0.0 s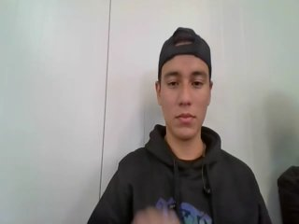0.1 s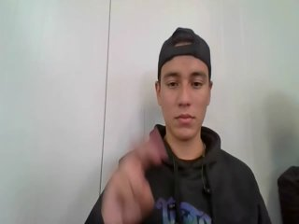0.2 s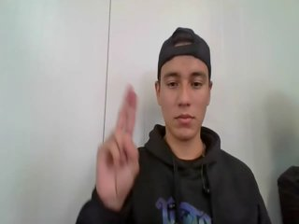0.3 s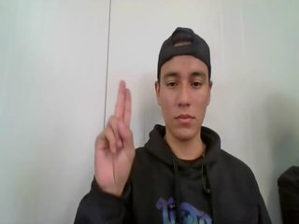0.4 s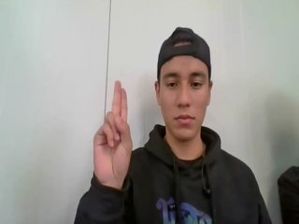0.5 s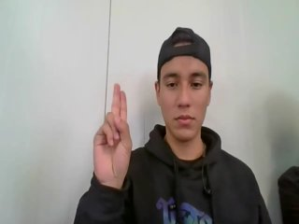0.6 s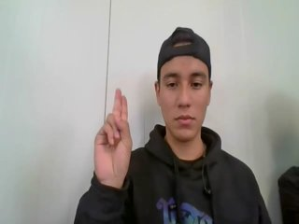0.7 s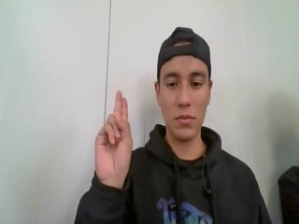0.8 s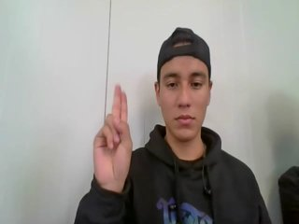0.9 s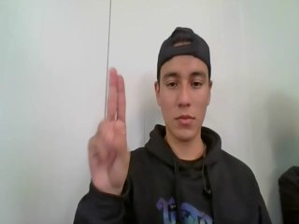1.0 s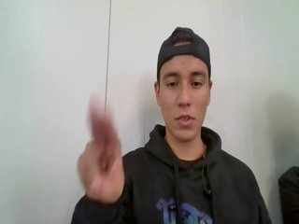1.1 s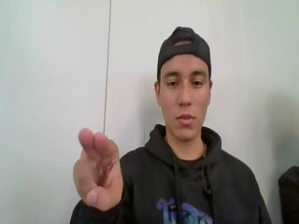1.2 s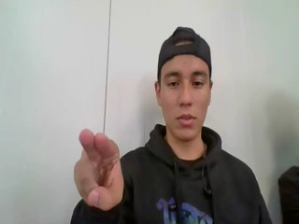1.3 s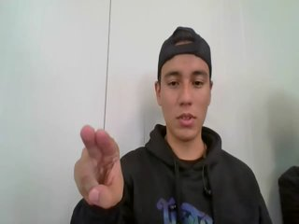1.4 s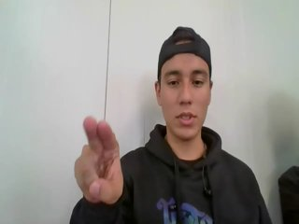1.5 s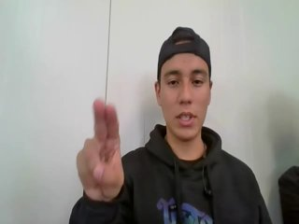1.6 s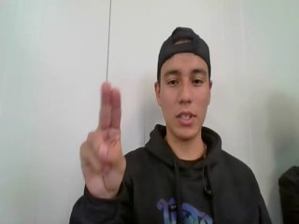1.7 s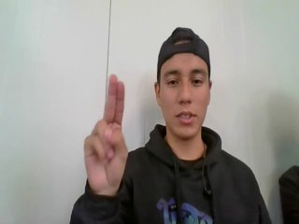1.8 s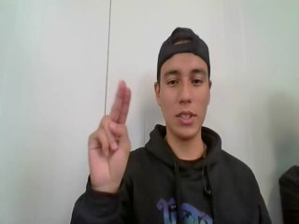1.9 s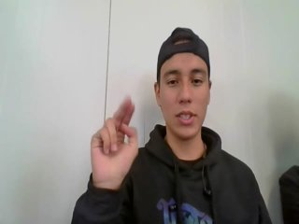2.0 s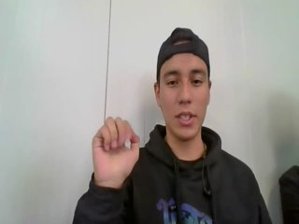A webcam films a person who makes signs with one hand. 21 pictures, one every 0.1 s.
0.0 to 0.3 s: Non-gesture.
0.4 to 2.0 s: Click with two fingers.
